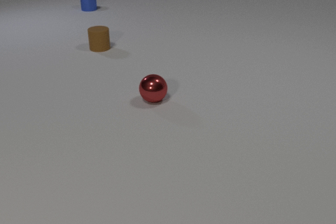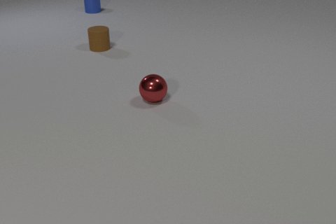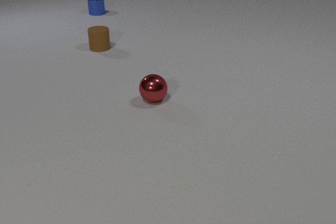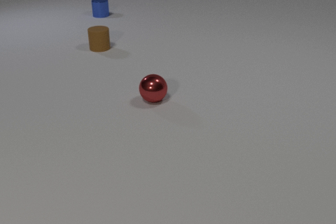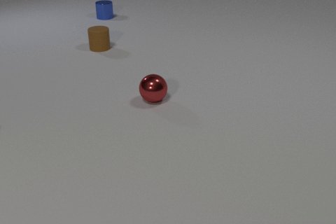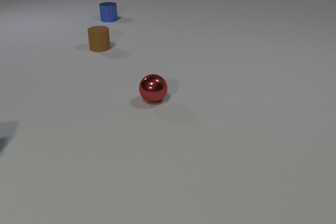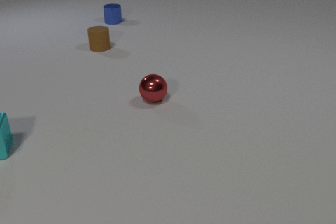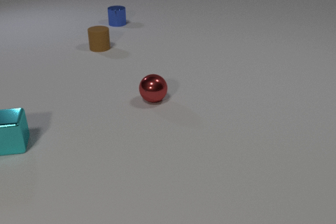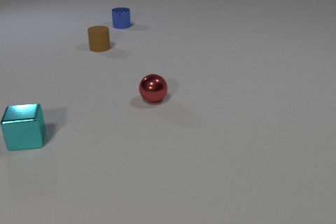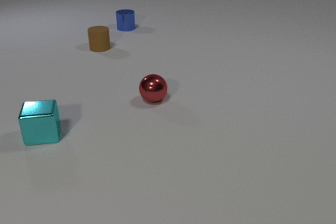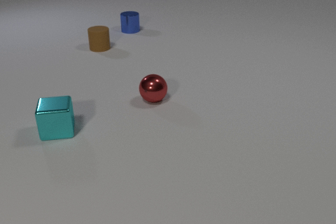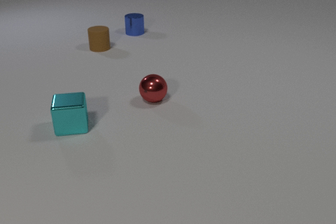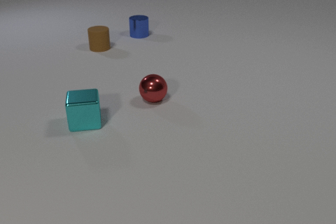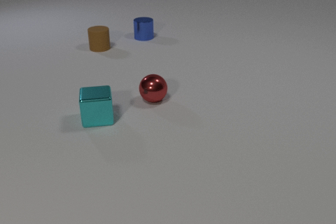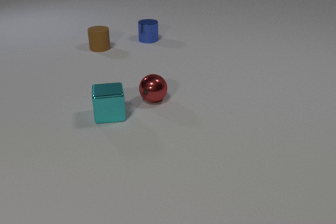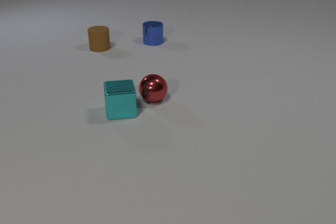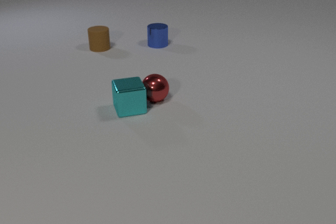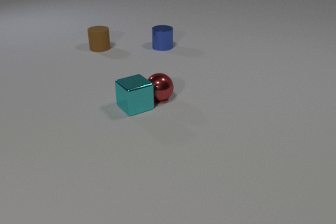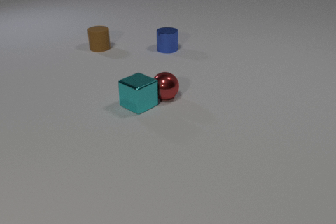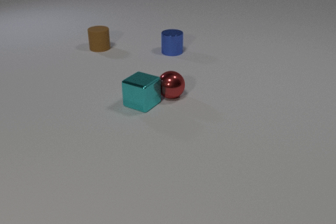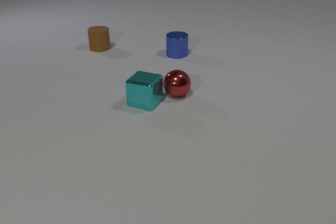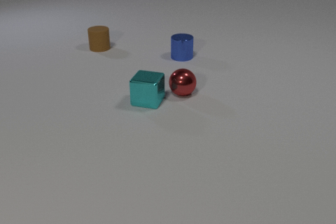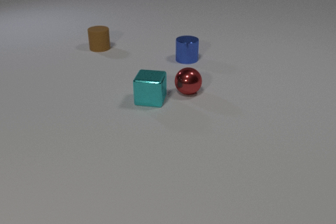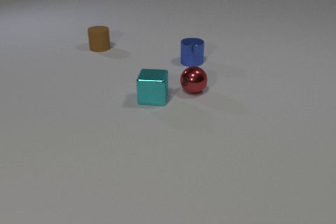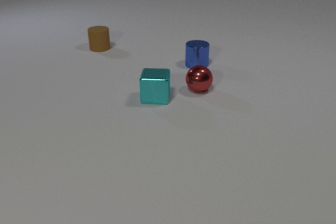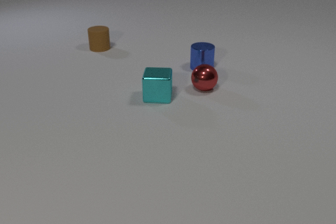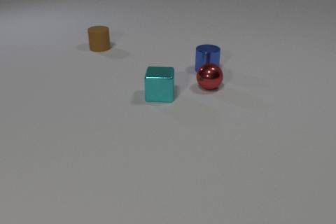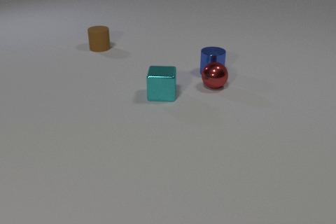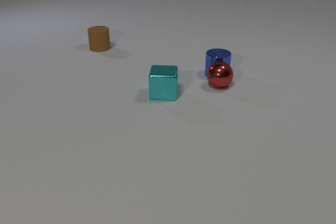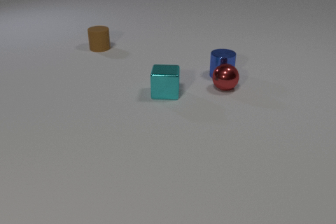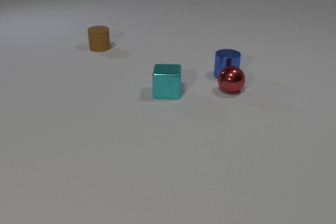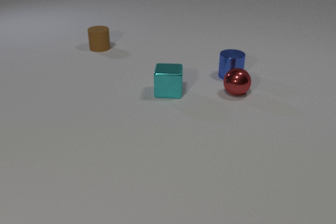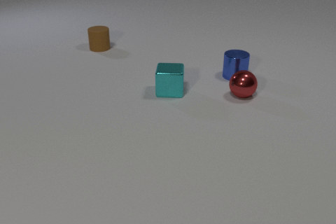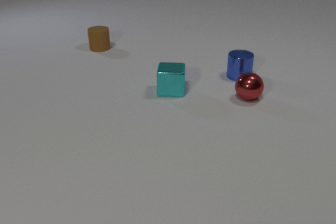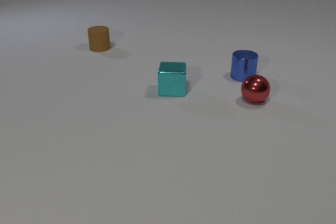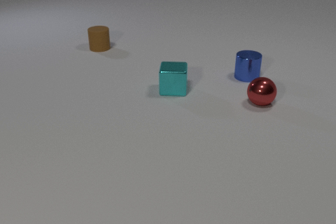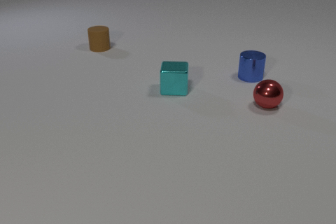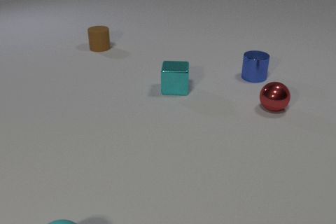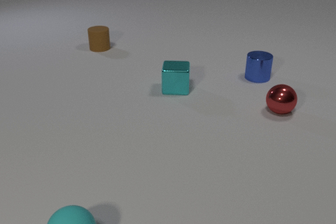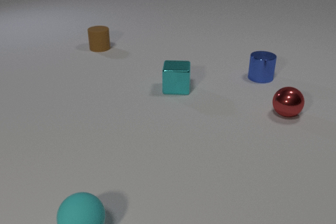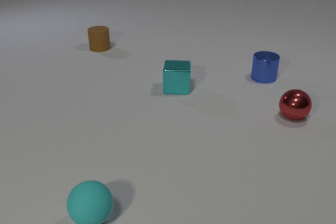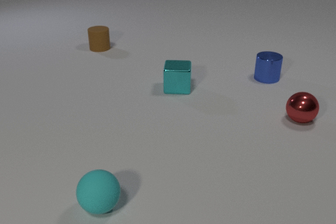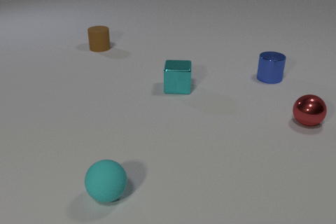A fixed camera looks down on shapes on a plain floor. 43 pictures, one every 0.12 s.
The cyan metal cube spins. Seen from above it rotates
counterclockwise.
The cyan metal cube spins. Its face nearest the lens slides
to the right.
0.00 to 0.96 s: The cyan metal cube comes in at the left edge, slides to the right. The blue metal cylinder slides toward the camera and to the right.
0.96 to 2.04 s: The cyan metal cube slides to the right, spins so that its near face slides to the right, counterclockwise seen from above. The red metal sphere rolls to the right. The blue metal cylinder slides toward the camera and to the right. The cyan metal cube and the red metal sphere collide.
2.04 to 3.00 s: The cyan metal cube slides to the right and away from the camera, spins so that its near face slides to the right, counterclockwise seen from above. The red metal sphere rolls to the right and away from the camera. The blue metal cylinder slides toward the camera and to the right.
3.00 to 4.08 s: The cyan metal cube slides to the right and away from the camera. The red metal sphere rolls to the right. The blue metal cylinder slides to the right and toward the camera. The red metal sphere and the blue metal cylinder collide.
4.08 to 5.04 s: The cyan metal cube slides away from the camera and to the right. The red metal sphere rolls to the right and toward the camera. The blue metal cylinder slides to the right. The cyan rubber sphere comes in at the bottom edge, rolls away from the camera and to the right.
How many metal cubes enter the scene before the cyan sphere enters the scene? 1.
What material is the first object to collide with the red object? metal.
Are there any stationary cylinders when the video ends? yes.
